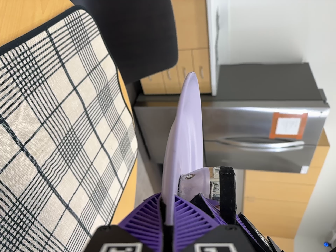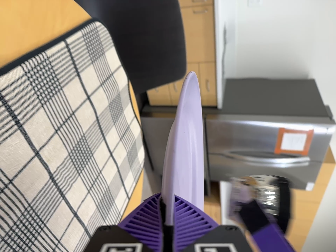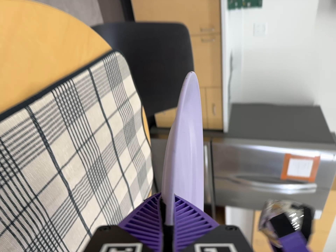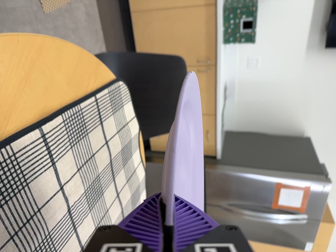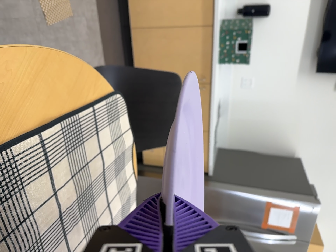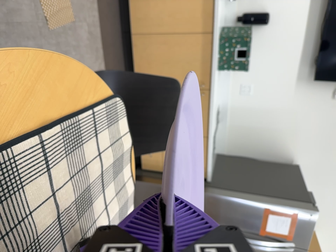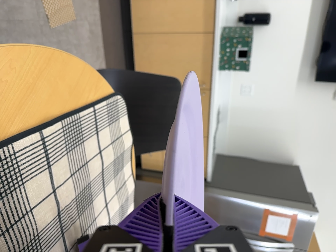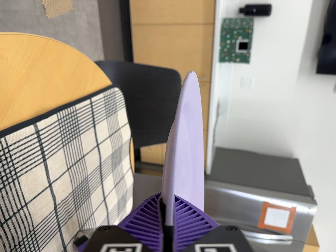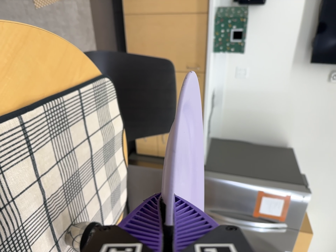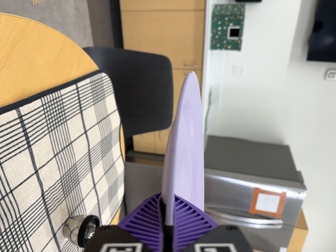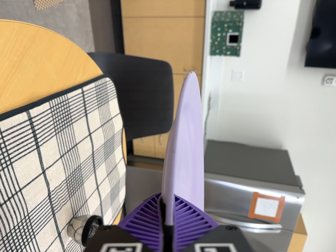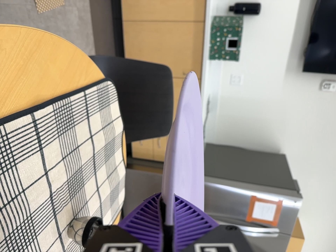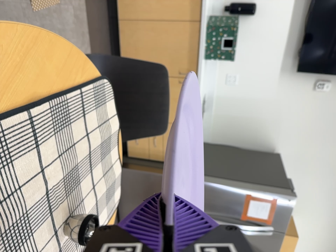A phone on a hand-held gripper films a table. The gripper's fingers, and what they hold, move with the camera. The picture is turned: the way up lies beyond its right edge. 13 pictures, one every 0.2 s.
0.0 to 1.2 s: The camera travels backward, about 12 cm, so what stands in front gets smaller. Its aim tips toward the top of its view by about 20 degrees, and the scene shifts downward. It rolls about its line of sight by about 10 degrees, and the scene rotates clockwise.
1.2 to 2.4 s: The camera shifts only a little, or ends up much as it began.
The film runs forward here.
